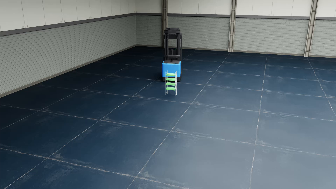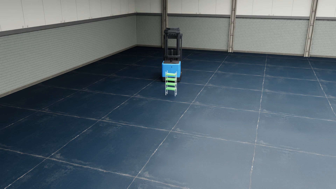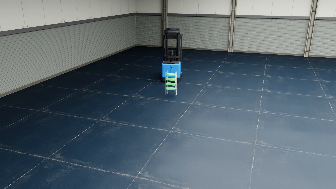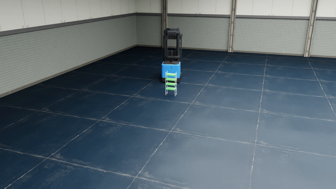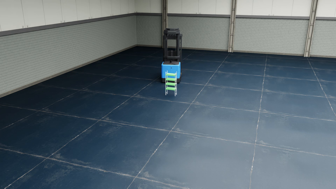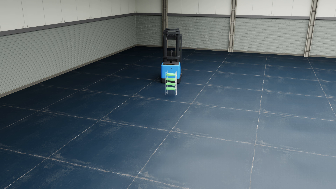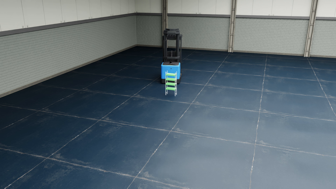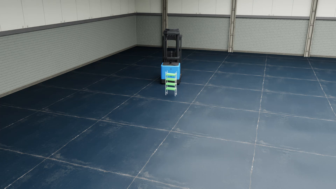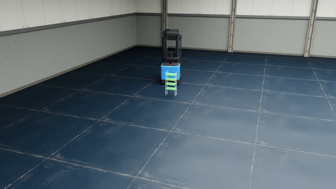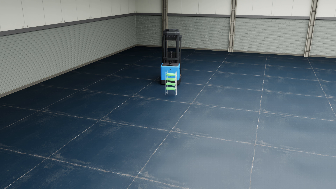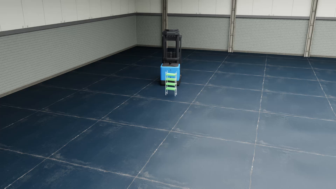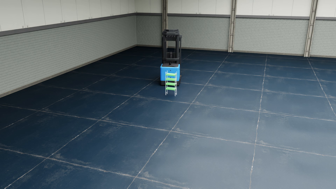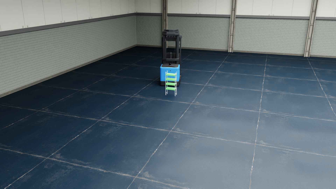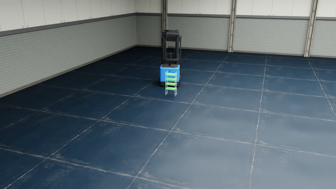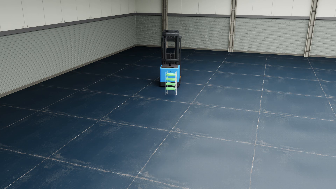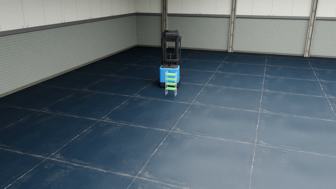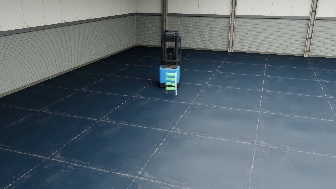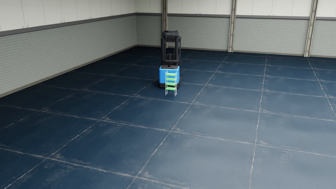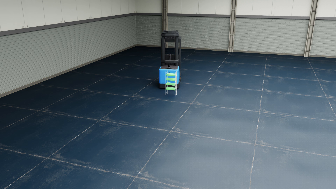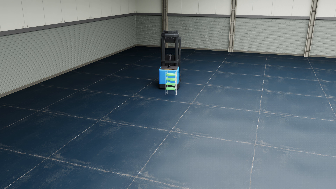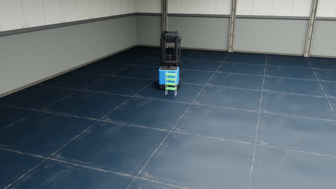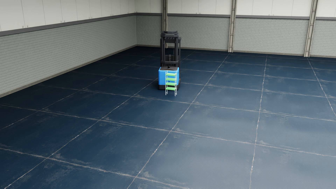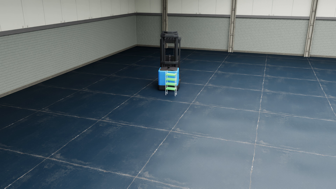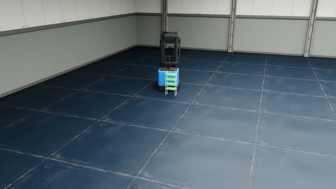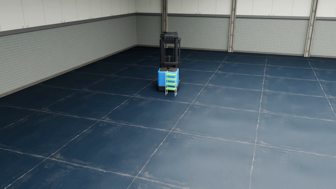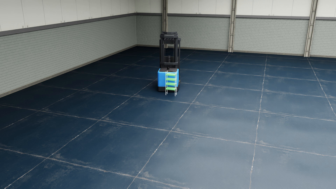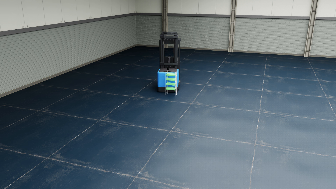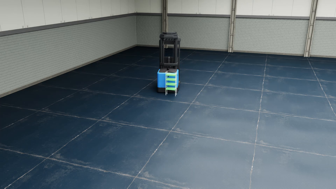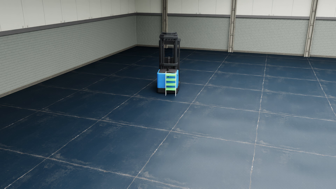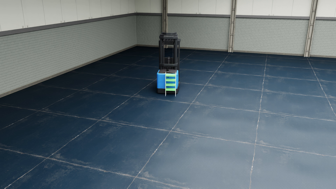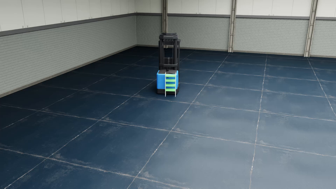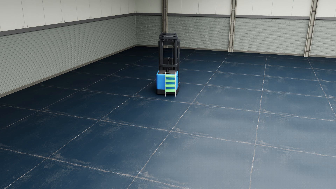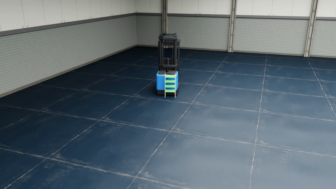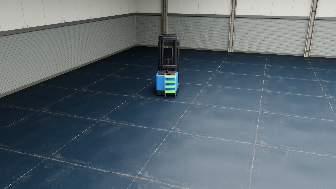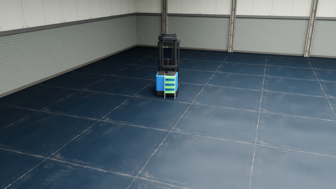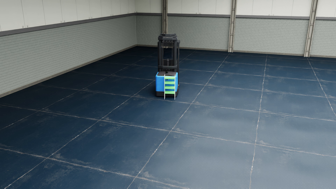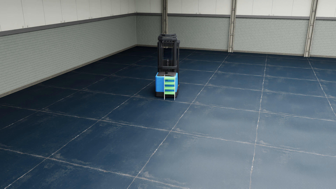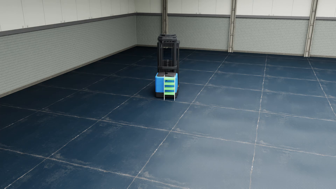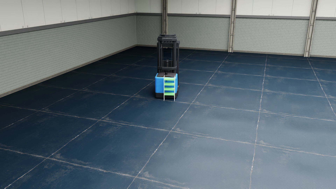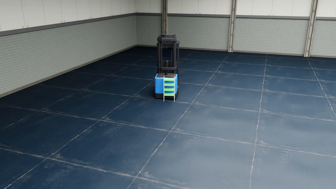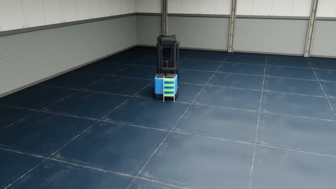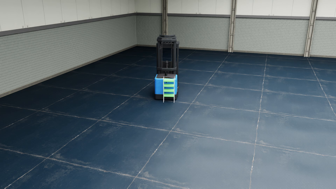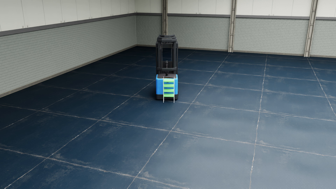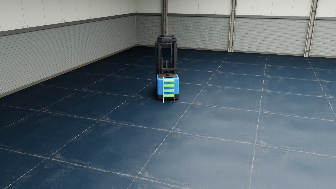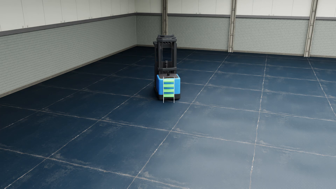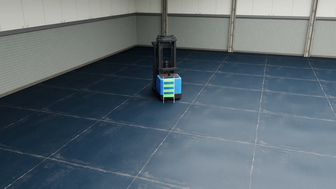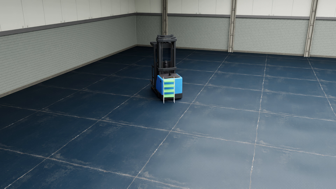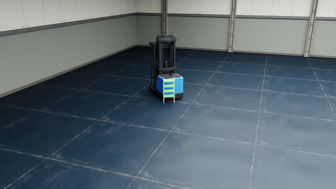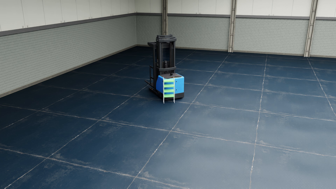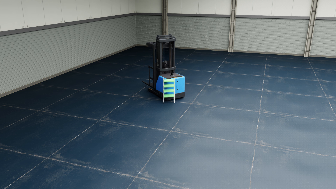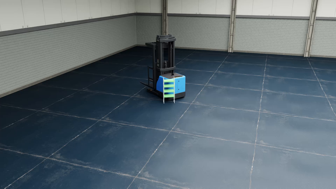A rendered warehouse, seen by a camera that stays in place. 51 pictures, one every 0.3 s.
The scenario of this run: A forklift runs into an object in its way.
